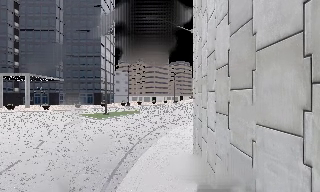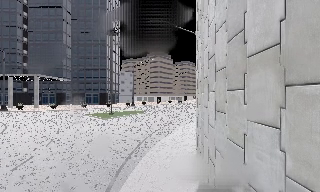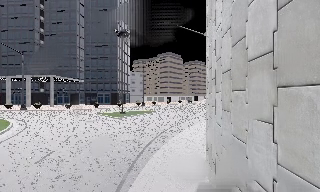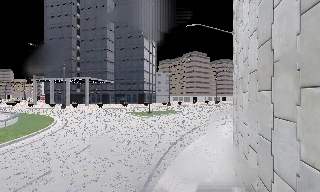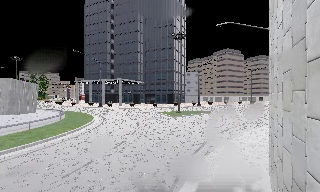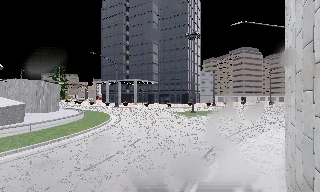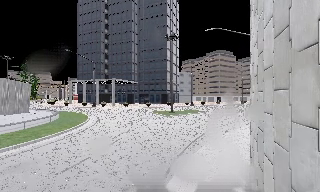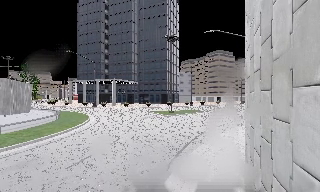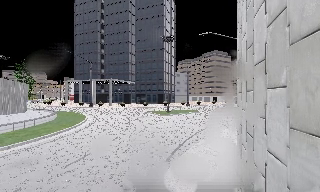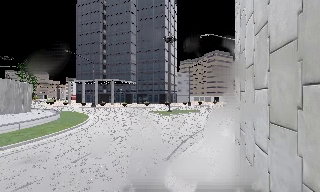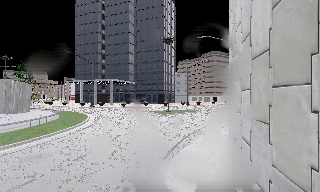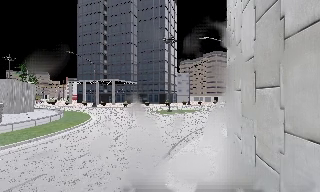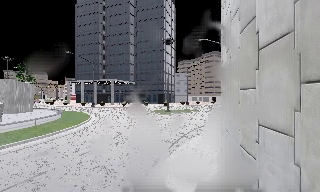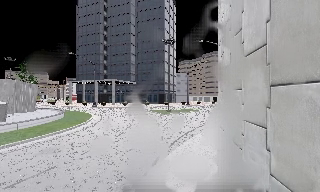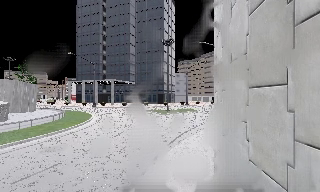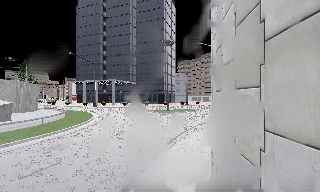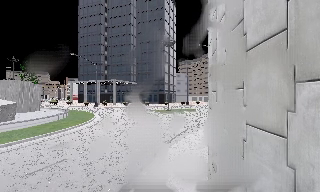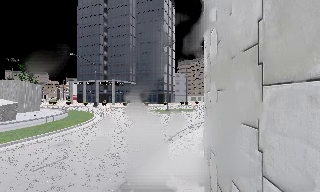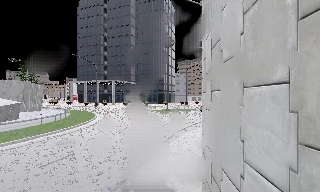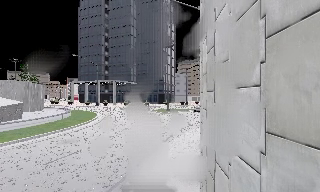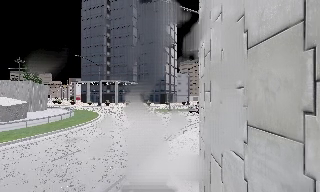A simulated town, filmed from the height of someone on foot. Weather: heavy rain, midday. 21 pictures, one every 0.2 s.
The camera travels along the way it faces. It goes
backward.
0.0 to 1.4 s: The scene slides to the right, as the camera pans about 20 degrees to its left. It travels backward, about 2 m, so what stands in front gets smaller.
1.4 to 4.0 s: The camera travels backward, about 3.5 m, so what stands in front gets smaller.
The film runs backward here.
